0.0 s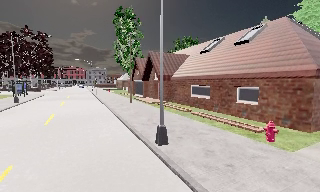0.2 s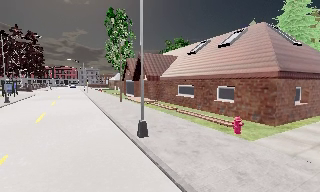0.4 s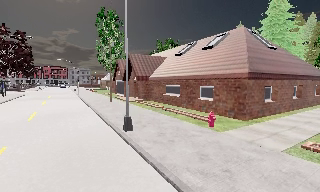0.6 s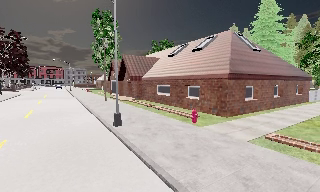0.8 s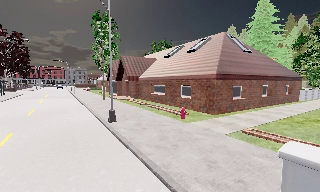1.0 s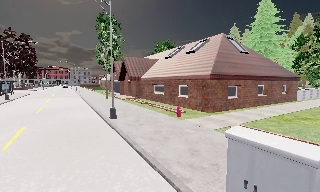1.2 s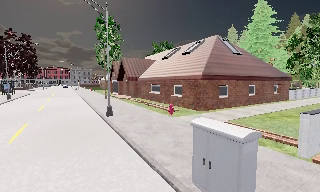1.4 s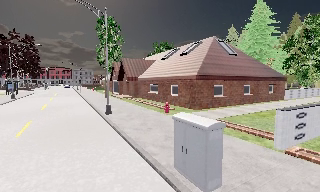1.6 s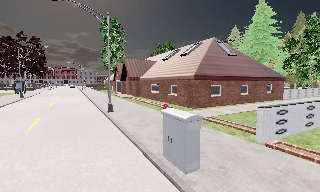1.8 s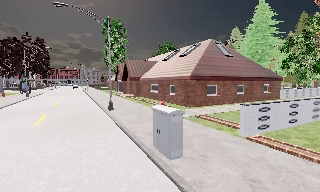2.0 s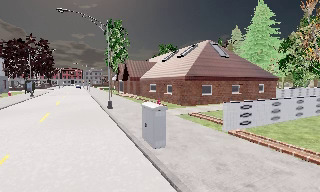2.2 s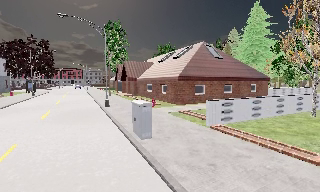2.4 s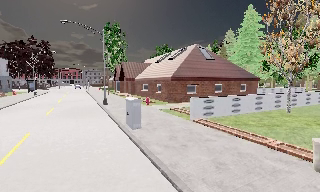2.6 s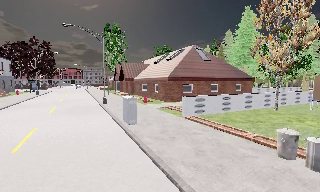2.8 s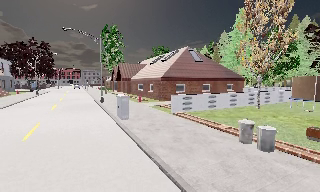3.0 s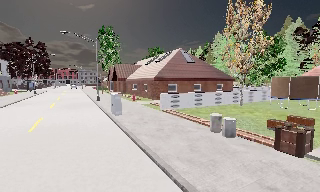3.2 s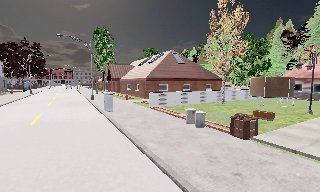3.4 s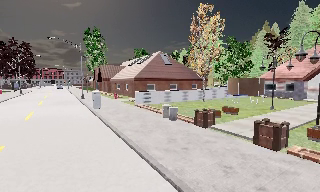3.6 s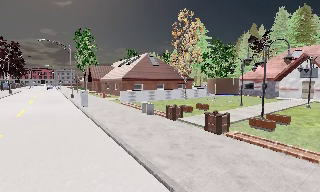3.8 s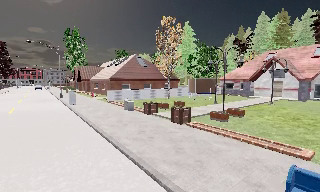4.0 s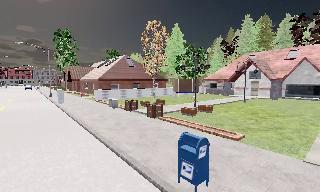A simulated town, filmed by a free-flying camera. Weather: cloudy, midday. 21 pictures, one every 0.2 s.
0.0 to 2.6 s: The camera travels backward and to its right, about 13 m, so what stands in front gets smaller.
2.6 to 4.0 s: The scene slides to the left, as the camera pans about 15 degrees to its right. It travels backward and to its right, about 12 m, so what stands in front gets smaller.
The film runs backward here.
